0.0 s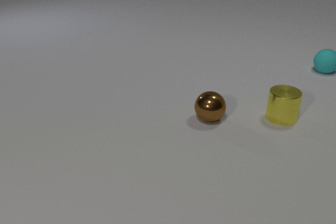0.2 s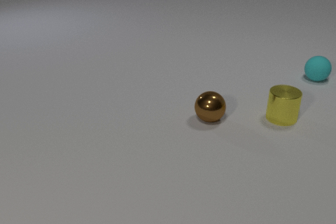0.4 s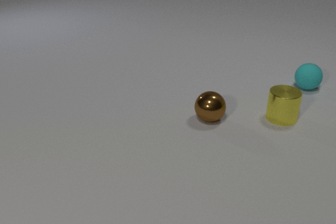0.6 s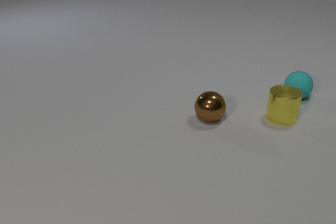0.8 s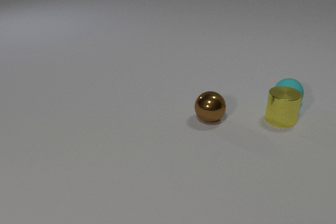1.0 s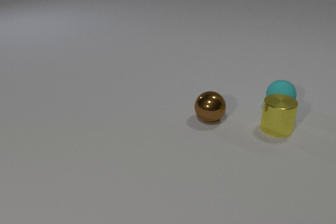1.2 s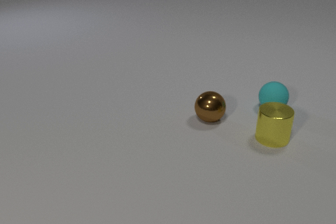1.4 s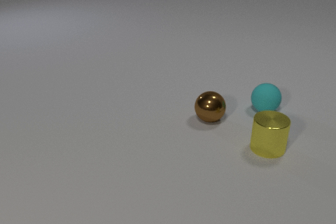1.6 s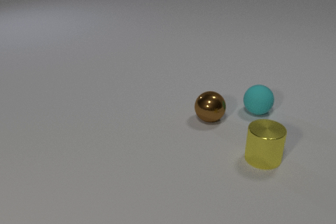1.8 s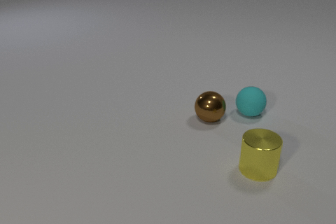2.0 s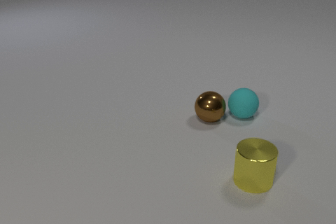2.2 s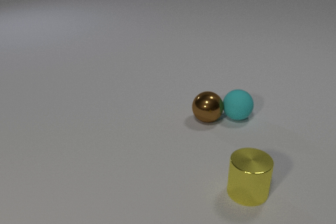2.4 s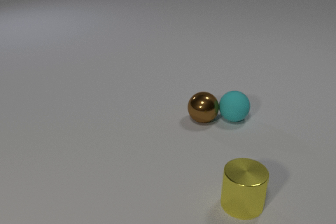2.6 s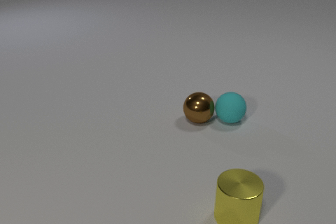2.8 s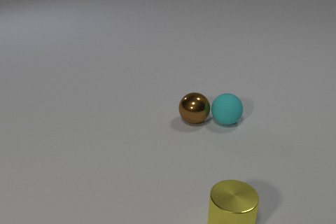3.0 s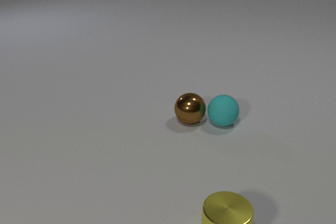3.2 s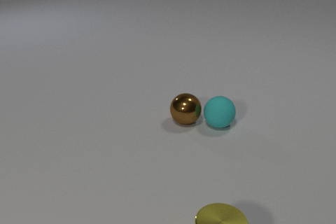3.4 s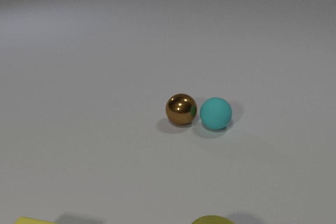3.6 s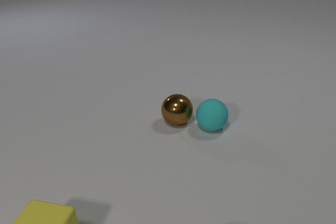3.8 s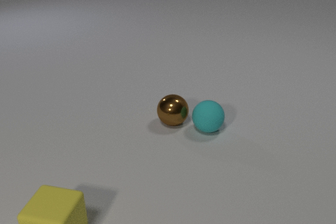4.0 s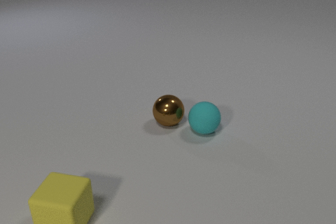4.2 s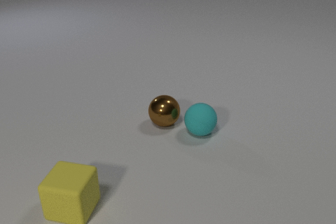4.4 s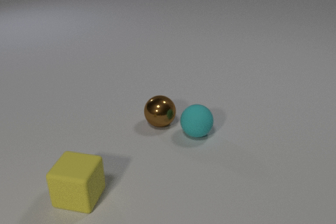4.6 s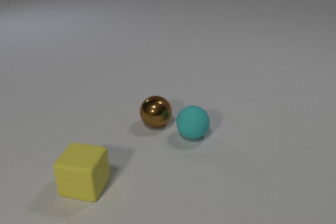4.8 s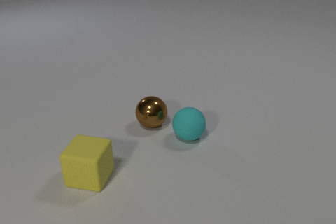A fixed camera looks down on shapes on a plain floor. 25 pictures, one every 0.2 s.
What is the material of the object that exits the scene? metal.
How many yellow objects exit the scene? 1.
How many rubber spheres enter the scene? 0.
0.0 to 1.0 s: The cyan rubber sphere rolls toward the camera and to the left. The yellow metal cylinder slides toward the camera. The cyan rubber sphere and the yellow metal cylinder collide.
1.0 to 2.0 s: The cyan rubber sphere rolls to the left and toward the camera. The yellow metal cylinder slides toward the camera.
2.0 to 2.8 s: The cyan rubber sphere rolls to the left and toward the camera. The yellow metal cylinder slides toward the camera. The brown metal sphere rolls to the left. The cyan rubber sphere and the brown metal sphere collide.
2.8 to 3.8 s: The cyan rubber sphere rolls to the left and toward the camera. The yellow metal cylinder slides toward the camera, leaves at the bottom edge. The brown metal sphere rolls to the left. The yellow rubber cube comes in at the bottom edge, slides away from the camera and to the right.
3.8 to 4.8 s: The cyan rubber sphere rolls to the left and toward the camera. The brown metal sphere rolls to the left. The yellow rubber cube slides away from the camera and to the right.
